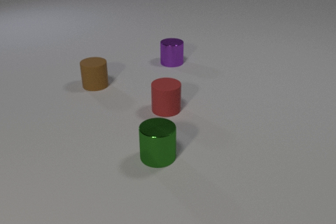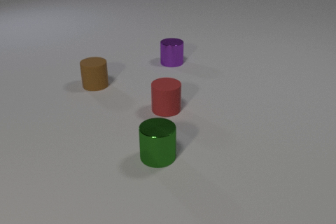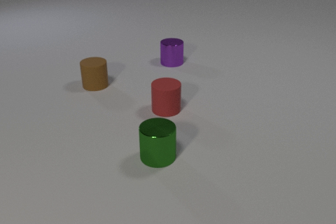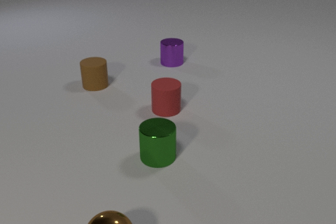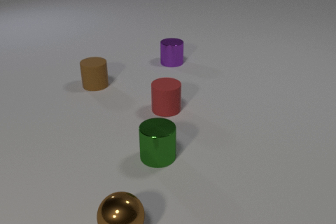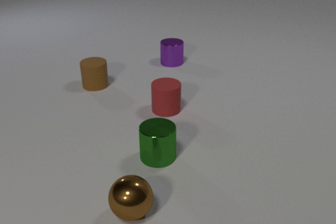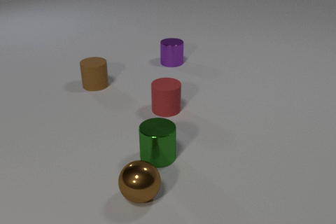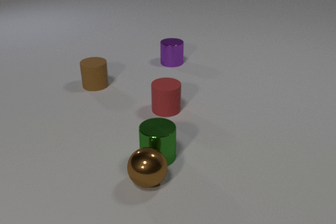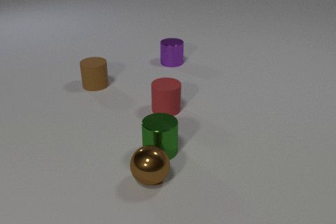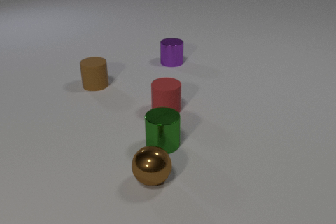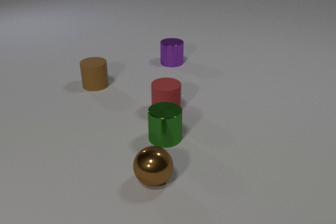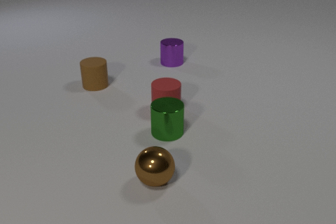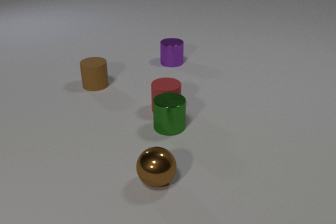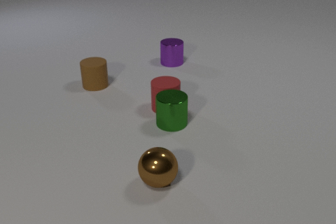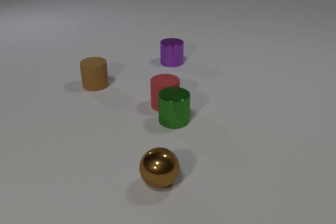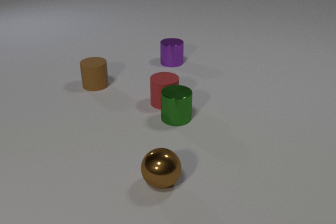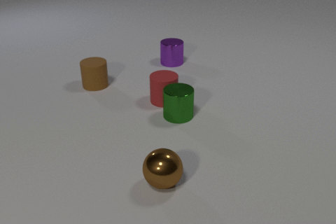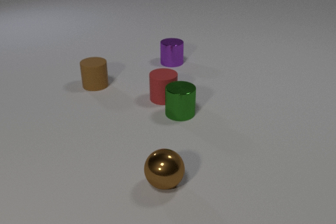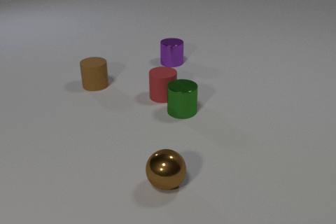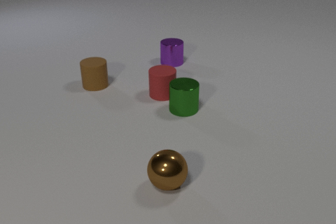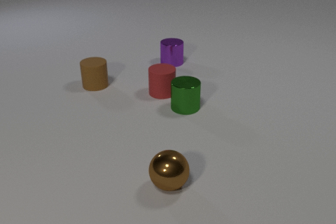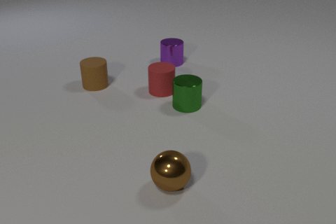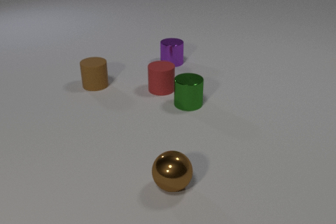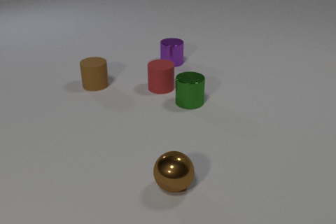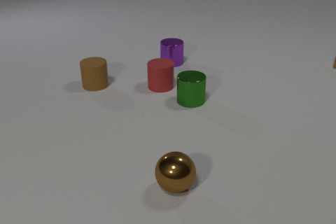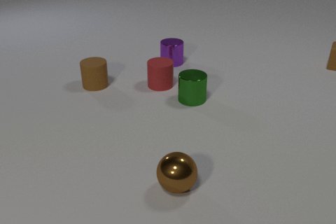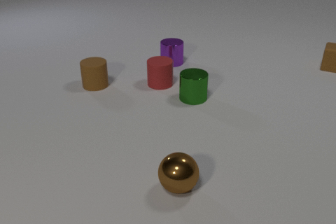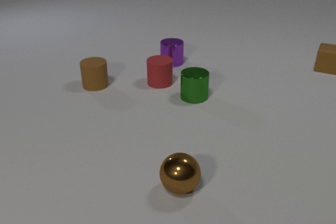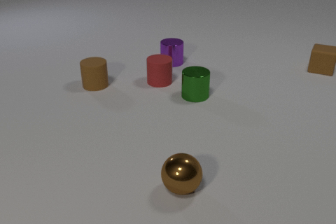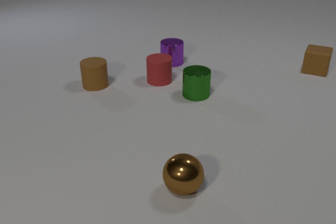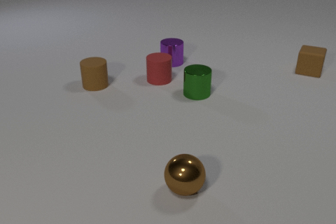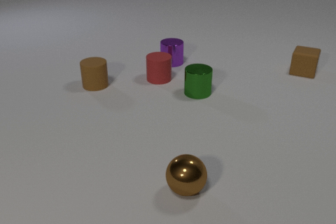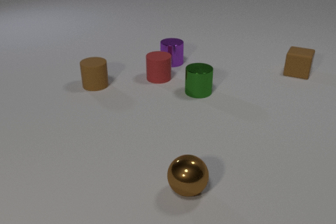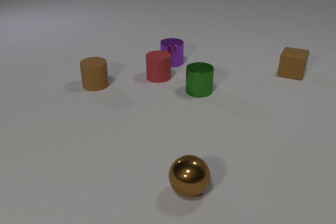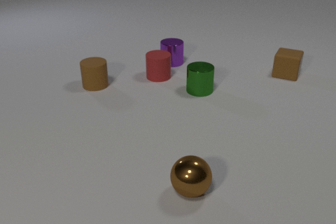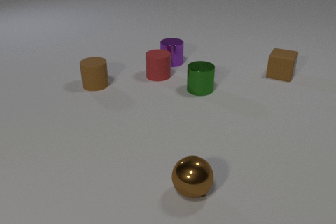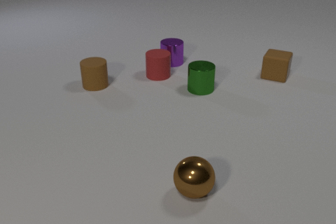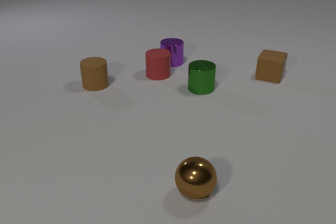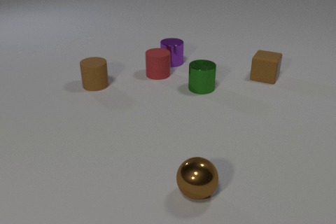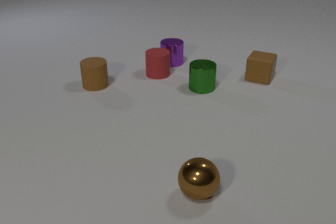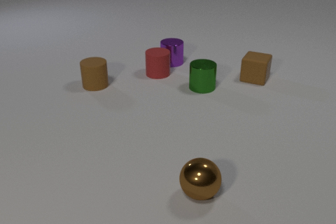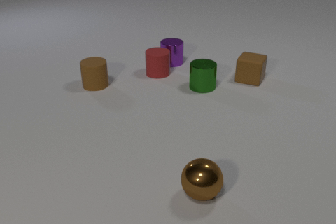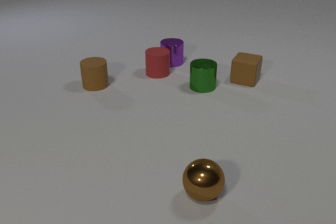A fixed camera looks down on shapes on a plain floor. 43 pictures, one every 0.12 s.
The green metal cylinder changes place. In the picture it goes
away from the camera.
The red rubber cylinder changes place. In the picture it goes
away from the camera.
0.00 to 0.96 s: The brown metal sphere comes in at the bottom edge, rolls away from the camera and to the right. The green metal cylinder slides away from the camera. The brown metal sphere and the green metal cylinder collide.
0.96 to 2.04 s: The brown metal sphere rolls to the right. The green metal cylinder slides away from the camera. The red rubber cylinder slides away from the camera. The green metal cylinder and the red rubber cylinder collide.
2.04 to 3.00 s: The brown metal sphere rolls to the right. The green metal cylinder slides away from the camera. The red rubber cylinder slides away from the camera. The brown rubber cube comes in at the right edge, slides to the left and toward the camera.
3.00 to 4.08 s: The brown metal sphere rolls to the right. The green metal cylinder slides away from the camera. The red rubber cylinder slides away from the camera. The brown rubber cube slides to the left and toward the camera.
4.08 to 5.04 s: The brown metal sphere rolls to the right. The green metal cylinder slides away from the camera. The red rubber cylinder slides away from the camera. The brown rubber cube slides to the left and toward the camera.
What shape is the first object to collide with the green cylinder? sphere.
How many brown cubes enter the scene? 1.
What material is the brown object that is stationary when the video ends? rubber.
